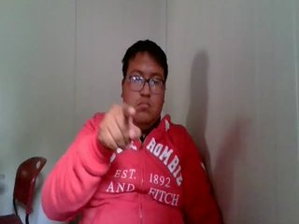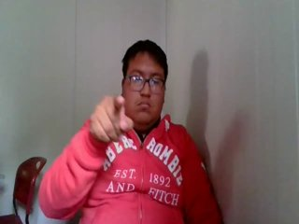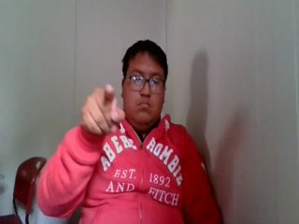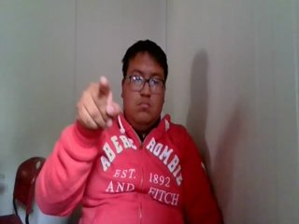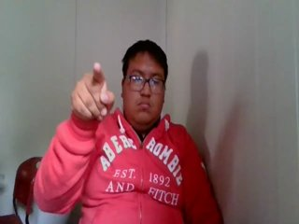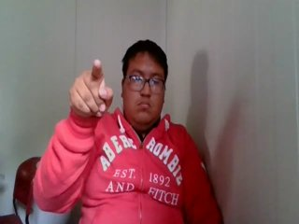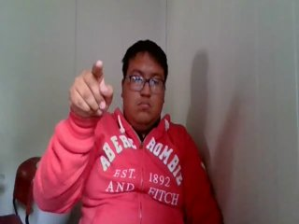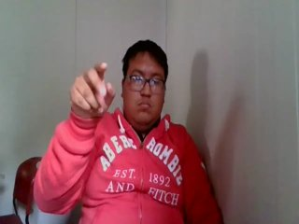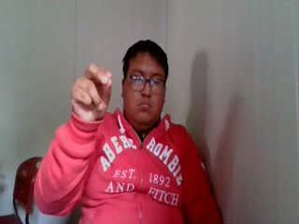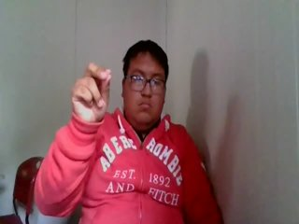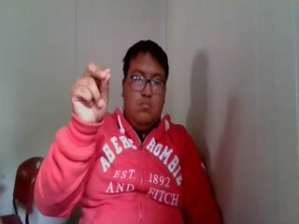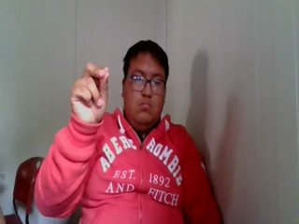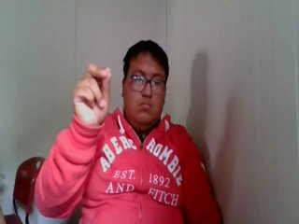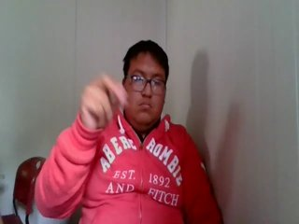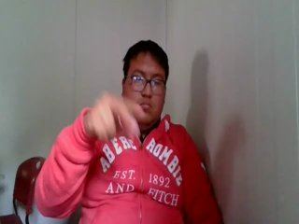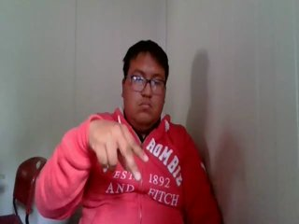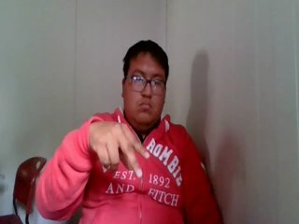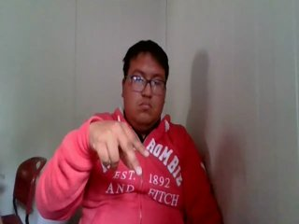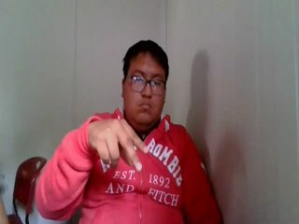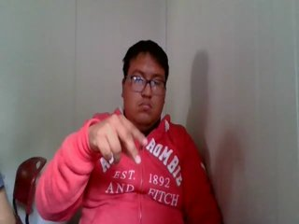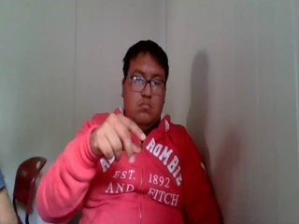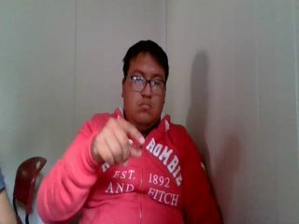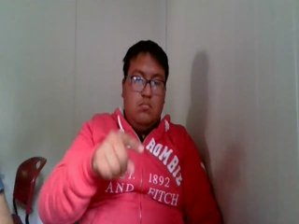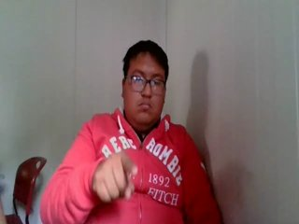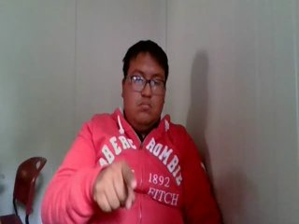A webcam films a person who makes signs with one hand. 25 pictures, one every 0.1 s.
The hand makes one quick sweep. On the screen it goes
downward.
0.0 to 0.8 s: Pointing with one finger.
0.9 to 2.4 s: On the screen the hand sweeps downward. The name of the sign: Throw down.
